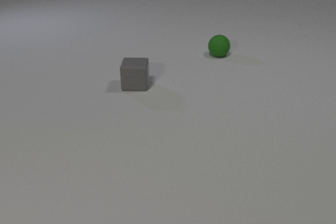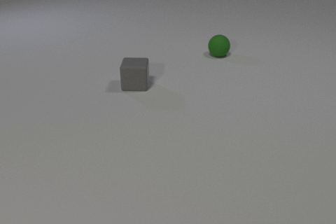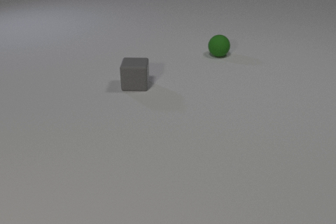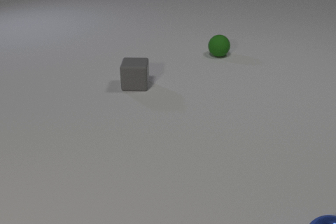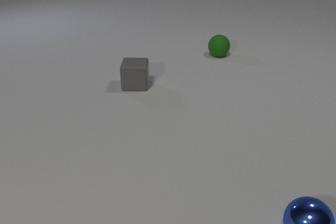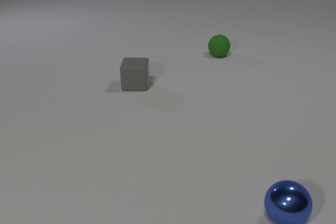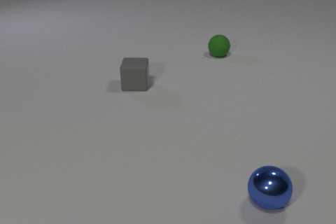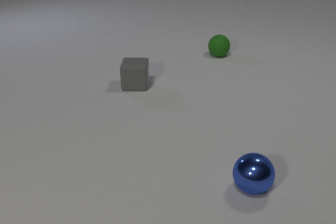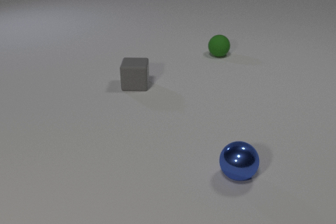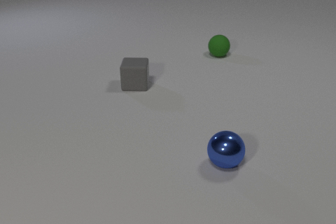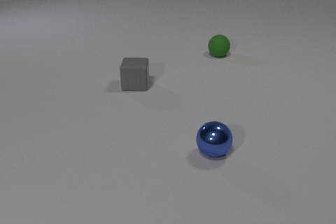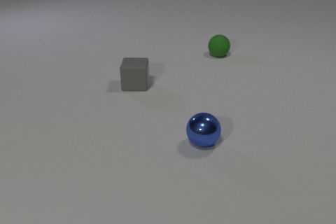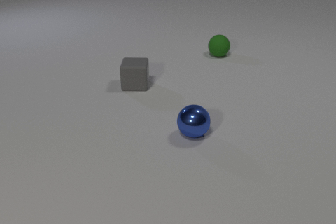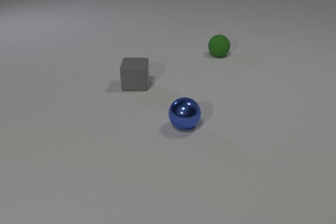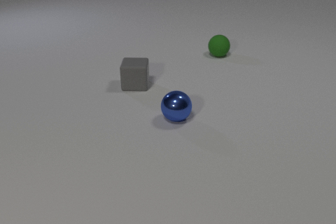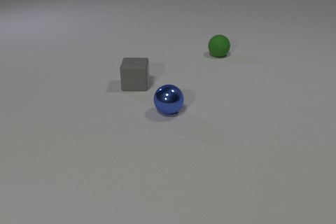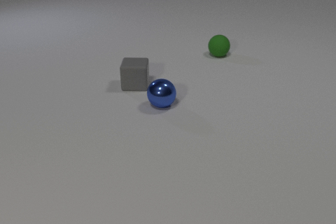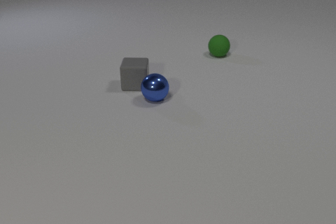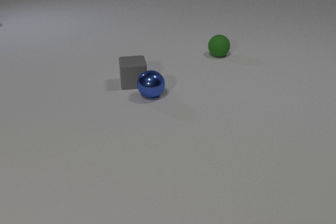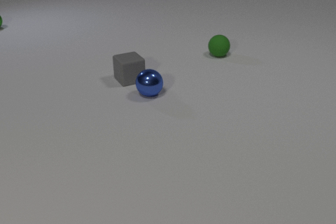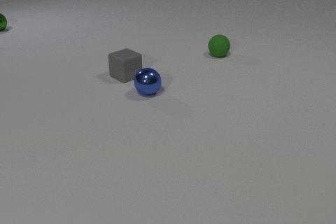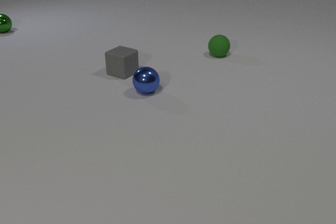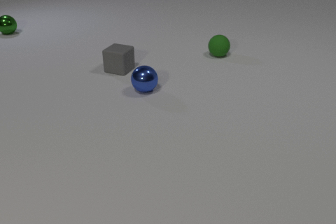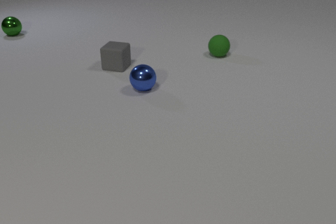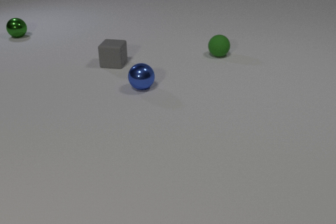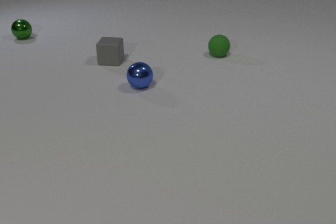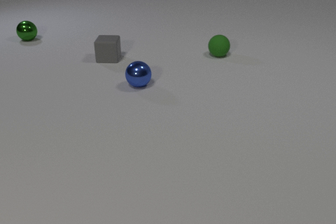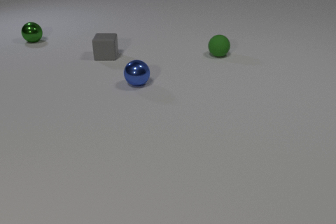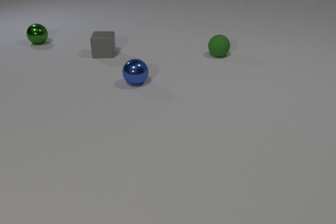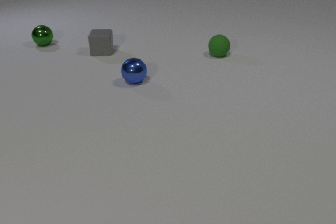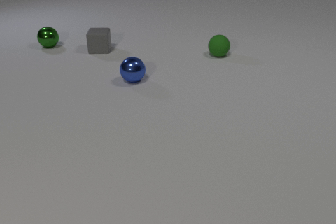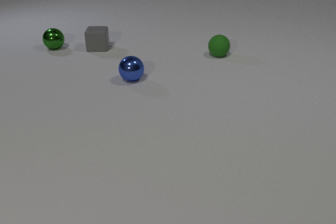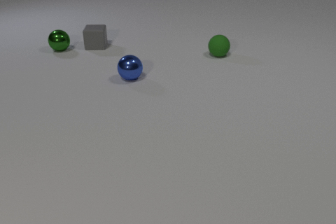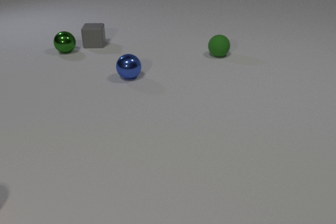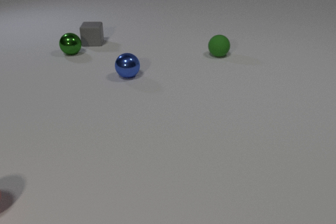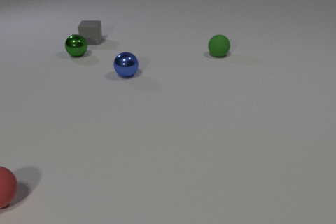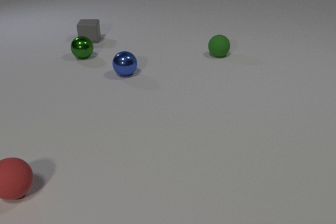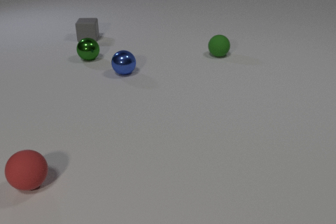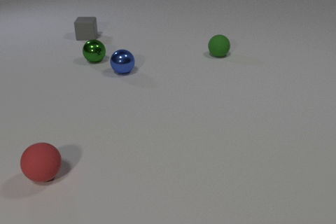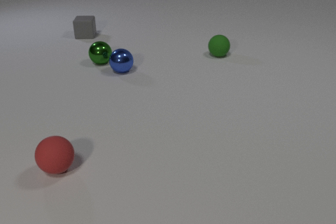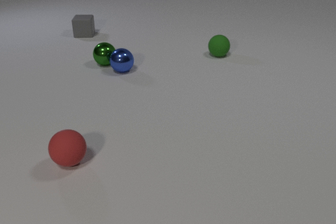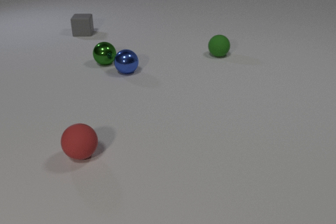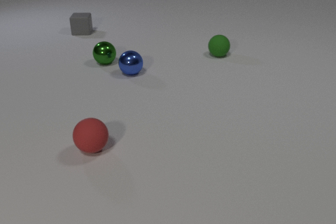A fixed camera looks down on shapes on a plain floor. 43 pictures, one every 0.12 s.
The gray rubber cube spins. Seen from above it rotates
counterclockwise.
The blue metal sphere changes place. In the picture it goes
away from the camera.
0.00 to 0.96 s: The blue metal sphere comes in at the bottom edge, rolls to the left and away from the camera.
0.96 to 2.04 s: The blue metal sphere rolls away from the camera and to the left.
2.04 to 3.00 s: The blue metal sphere rolls away from the camera and to the left. The gray rubber cube slides away from the camera, spins counterclockwise seen from above by about 90 degrees, its near face sliding to the right. The green metal sphere comes in at the left edge, rolls toward the camera and to the right. The blue metal sphere and the gray rubber cube collide.
3.00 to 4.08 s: The blue metal sphere rolls away from the camera and to the left. The gray rubber cube slides away from the camera. The green metal sphere rolls toward the camera and to the right.
4.08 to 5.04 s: The blue metal sphere rolls away from the camera. The gray rubber cube slides away from the camera. The green metal sphere rolls toward the camera and to the right. The red rubber sphere rolls to the right and away from the camera. The blue metal sphere and the green metal sphere collide.
What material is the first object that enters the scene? metal.
What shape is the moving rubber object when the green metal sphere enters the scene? cube.
What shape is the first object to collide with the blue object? cube.
